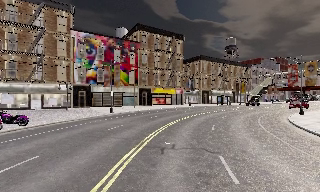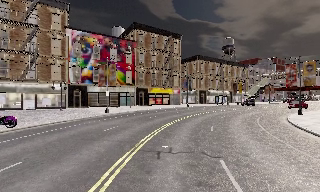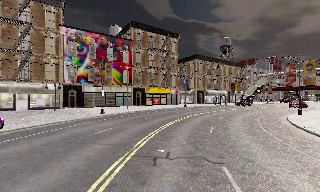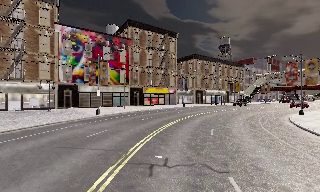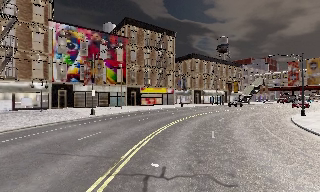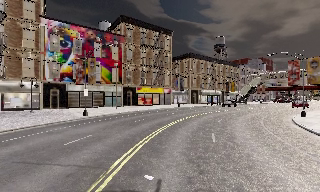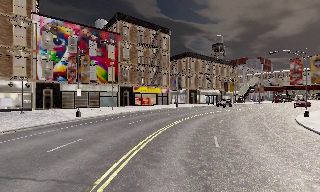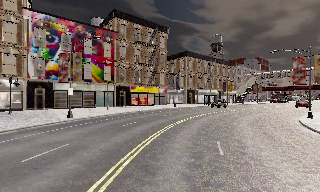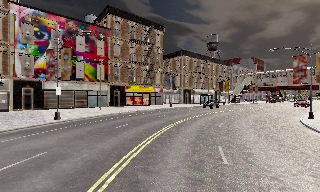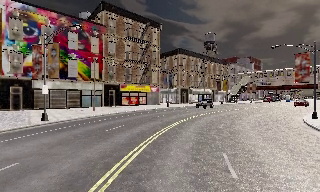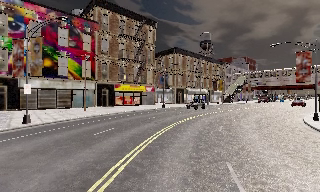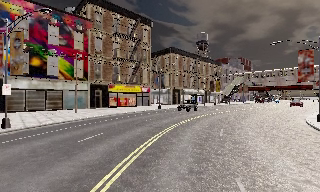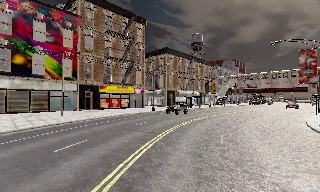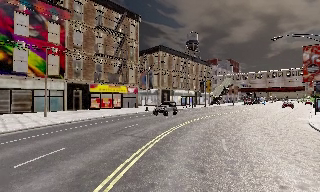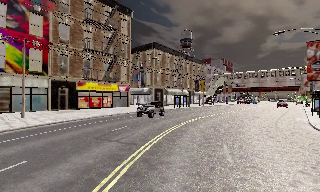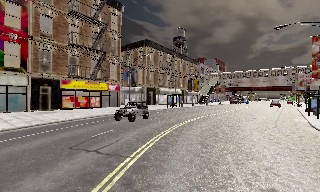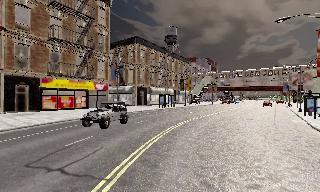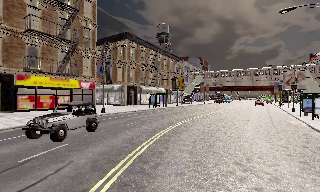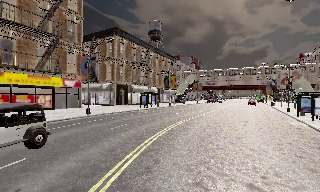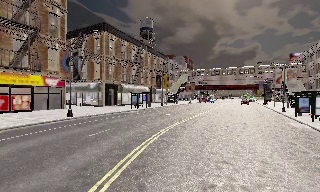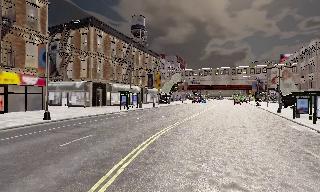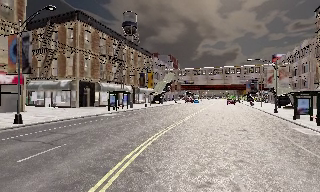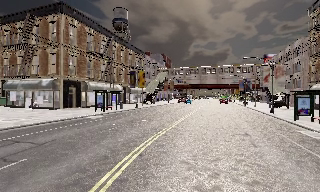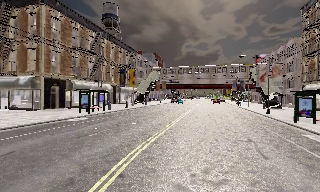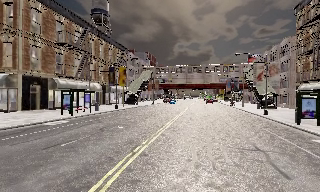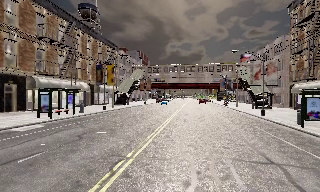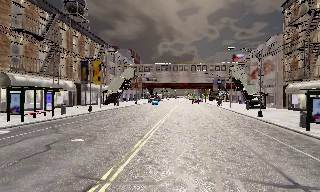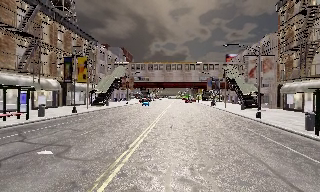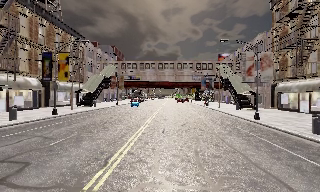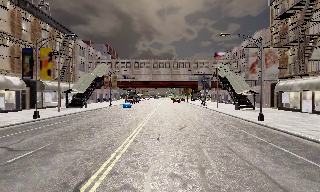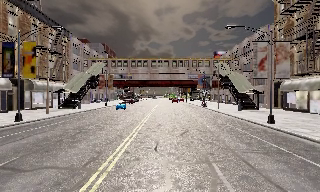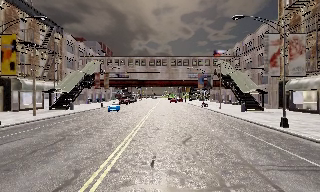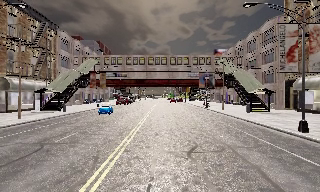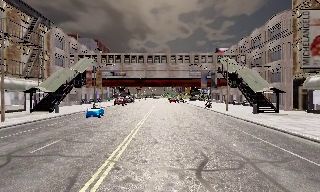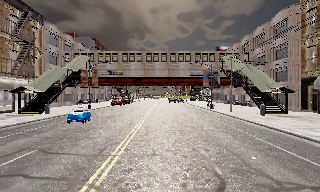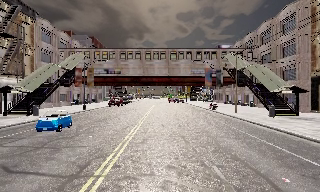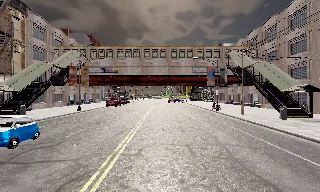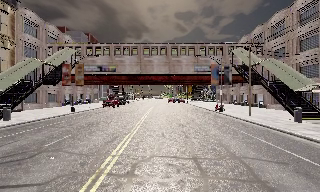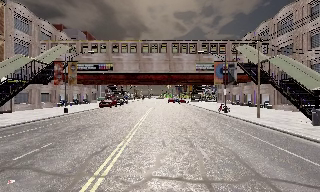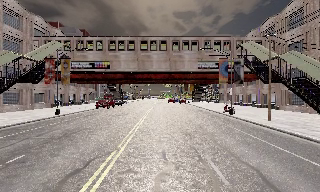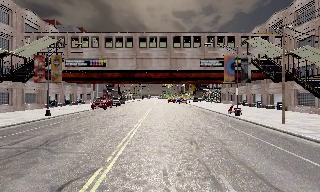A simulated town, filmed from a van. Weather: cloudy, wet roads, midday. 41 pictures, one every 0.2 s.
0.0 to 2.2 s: The scene slides to the left, as the camera pans about 10 degrees to its right. It travels forward, about 9 m, so what stands in front looms larger. It gains speed.
2.2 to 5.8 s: The camera pans to its right, which is clockwise from overhead, by about 45 degrees. It travels forward, about 30 m.
5.8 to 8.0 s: The camera travels forward, about 17 m, so what stands in front looms larger.
The film runs forward here.
